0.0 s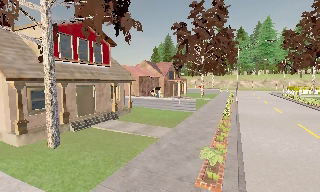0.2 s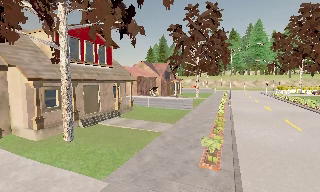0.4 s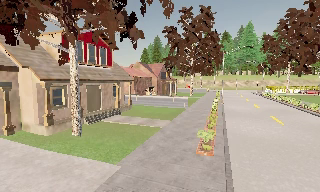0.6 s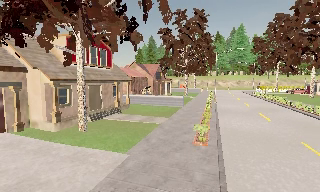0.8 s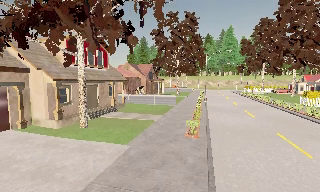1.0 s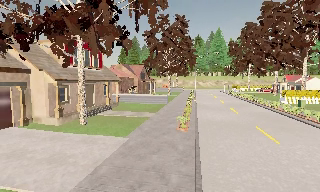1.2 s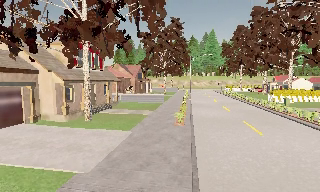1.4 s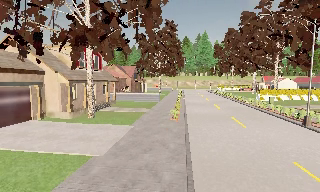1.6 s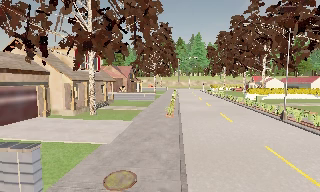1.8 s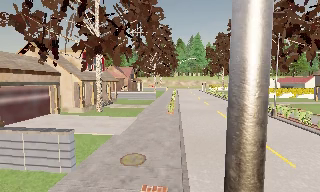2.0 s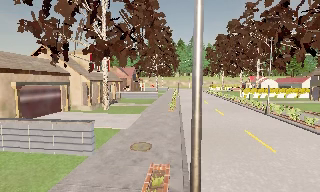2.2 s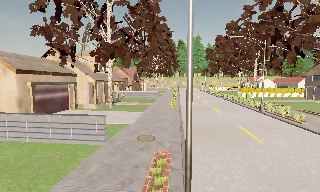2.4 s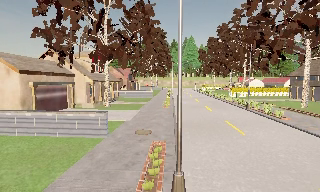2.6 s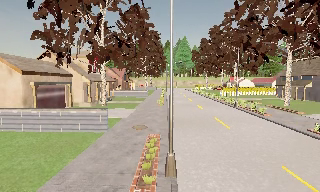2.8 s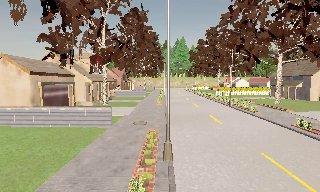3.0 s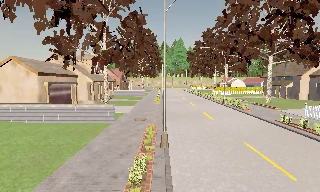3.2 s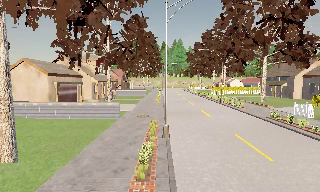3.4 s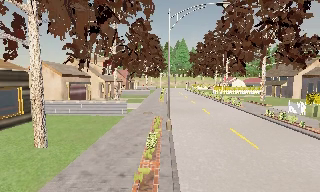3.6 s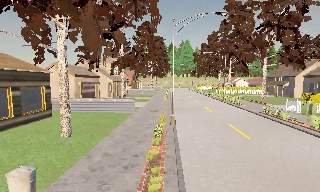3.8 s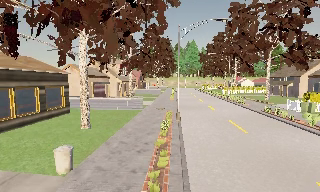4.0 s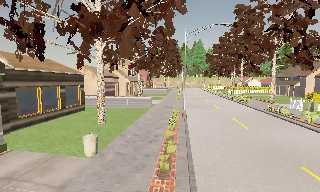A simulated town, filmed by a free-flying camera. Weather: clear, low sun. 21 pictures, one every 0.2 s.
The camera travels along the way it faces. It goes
backward.
0.0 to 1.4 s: The camera pans to its right, which is clockwise from overhead, by about 15 degrees. It travels backward, about 8 m, so what stands in front gets smaller.
1.4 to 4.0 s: The camera travels backward, about 16 m, so what stands in front gets smaller.
The film runs forward here.
